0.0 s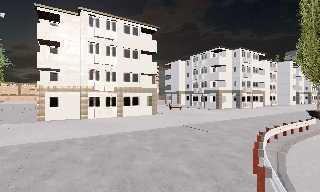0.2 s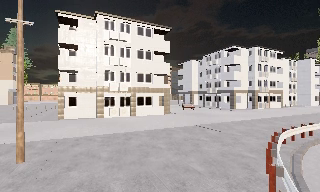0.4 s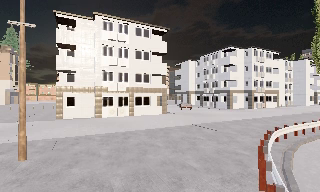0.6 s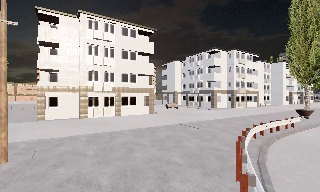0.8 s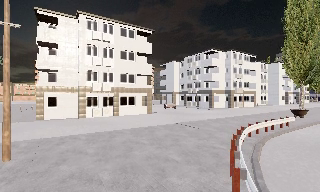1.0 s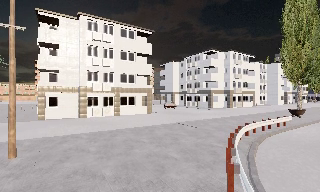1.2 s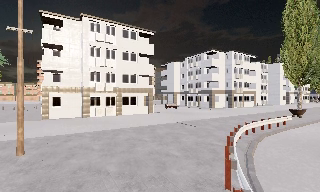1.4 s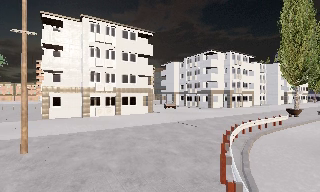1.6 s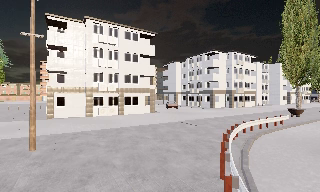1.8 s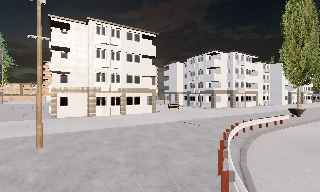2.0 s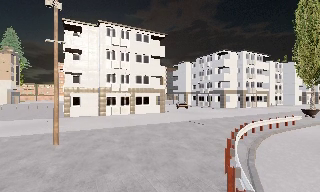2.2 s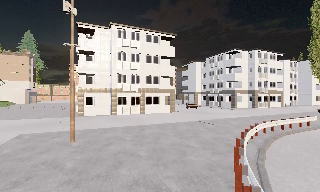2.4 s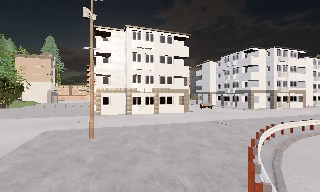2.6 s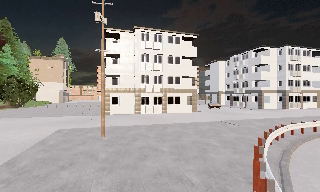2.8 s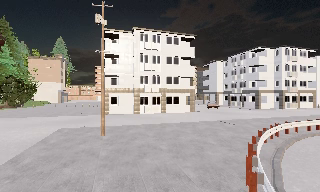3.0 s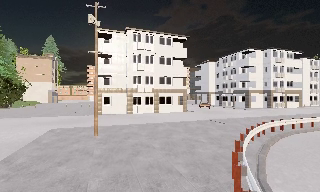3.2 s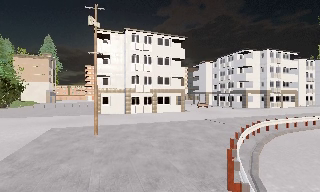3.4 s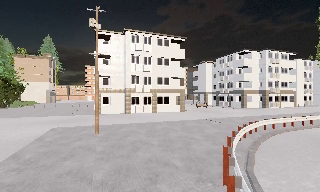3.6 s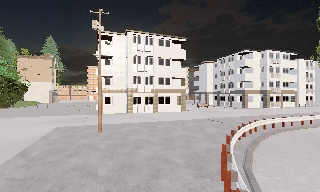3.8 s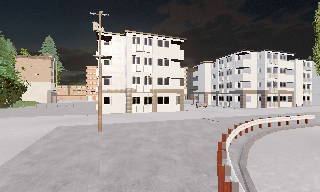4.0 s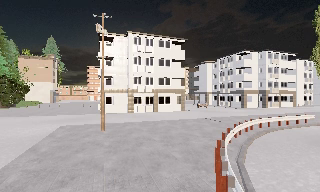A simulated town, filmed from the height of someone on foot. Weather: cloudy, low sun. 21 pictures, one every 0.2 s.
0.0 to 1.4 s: The camera travels backward, about 1.5 m, so what stands in front gets smaller.
1.4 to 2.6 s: The scene slides to the right, as the camera pans about 15 degrees to its left. It travels backward, about 1.5 m, so what stands in front gets smaller.
2.6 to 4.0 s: The camera travels backward, about 1.5 m, so what stands in front gets smaller.
The film runs backward here.
